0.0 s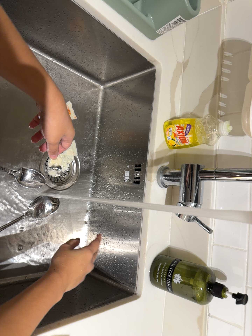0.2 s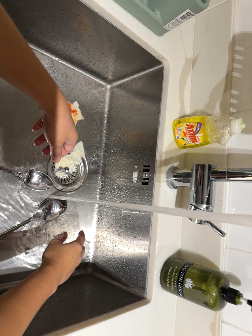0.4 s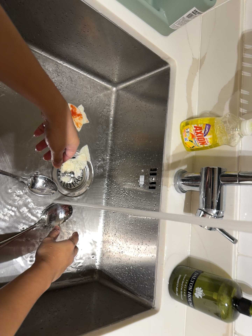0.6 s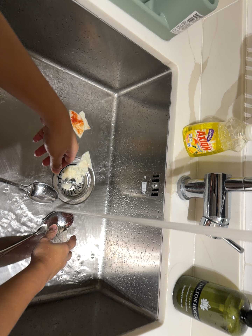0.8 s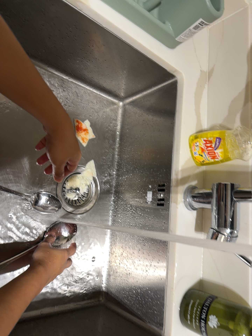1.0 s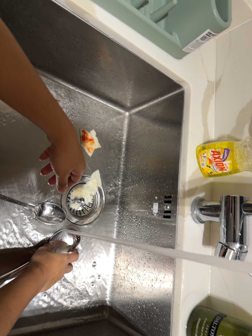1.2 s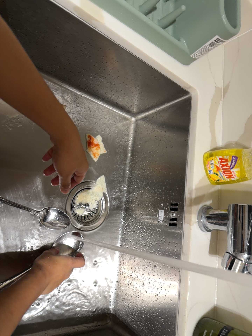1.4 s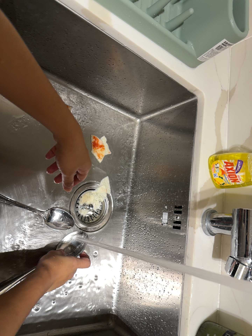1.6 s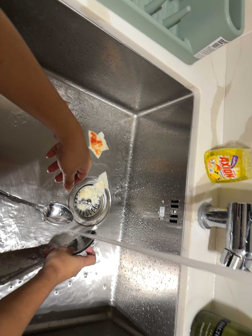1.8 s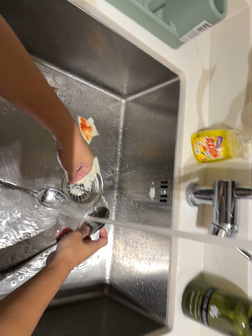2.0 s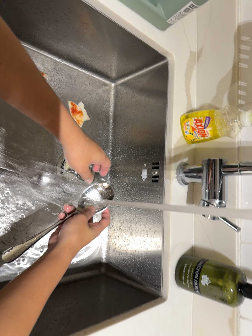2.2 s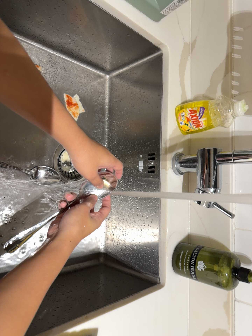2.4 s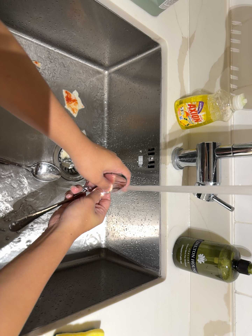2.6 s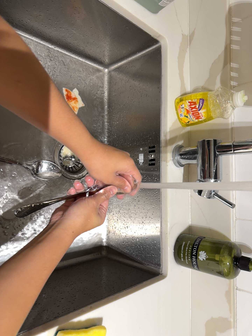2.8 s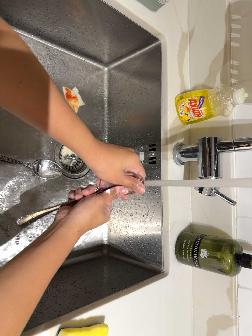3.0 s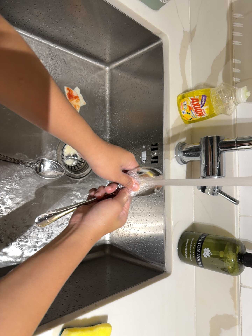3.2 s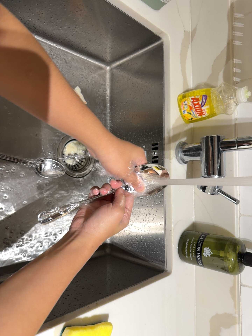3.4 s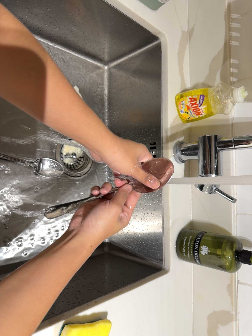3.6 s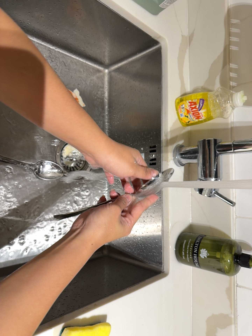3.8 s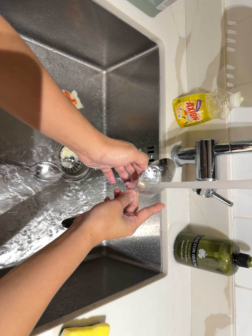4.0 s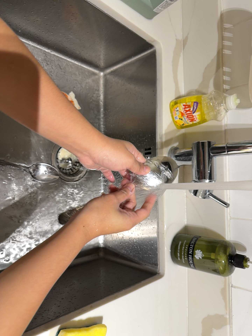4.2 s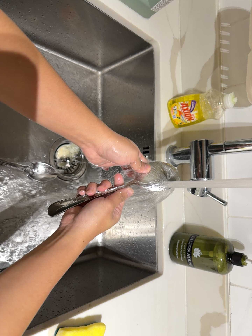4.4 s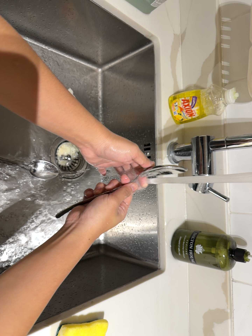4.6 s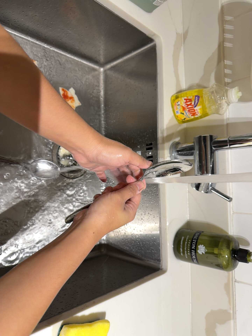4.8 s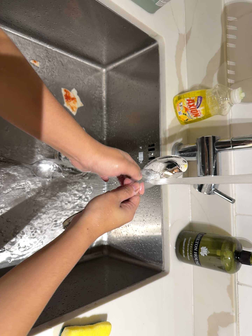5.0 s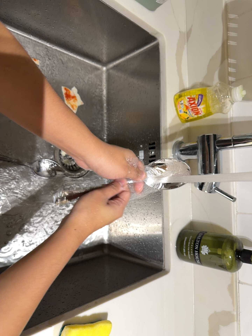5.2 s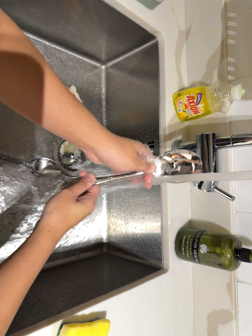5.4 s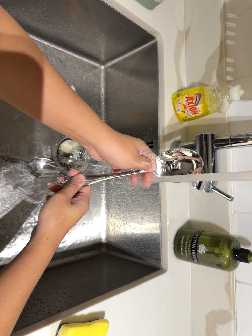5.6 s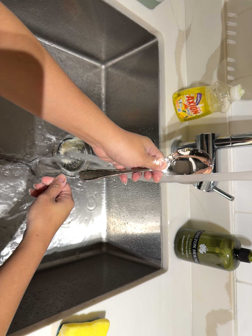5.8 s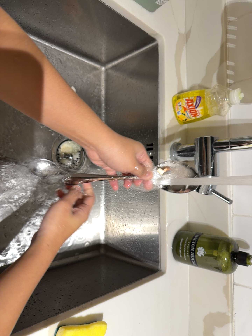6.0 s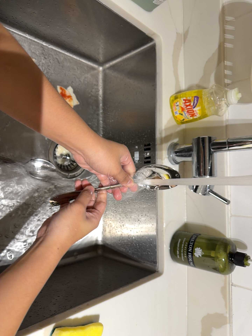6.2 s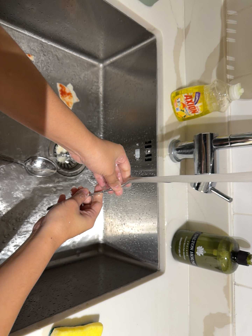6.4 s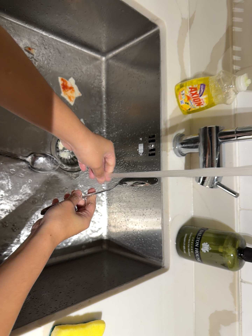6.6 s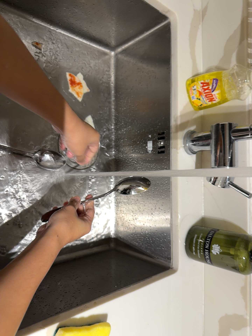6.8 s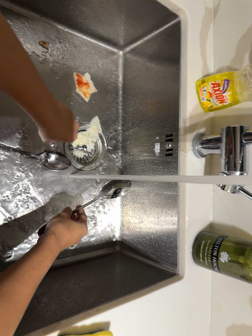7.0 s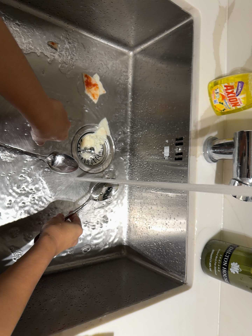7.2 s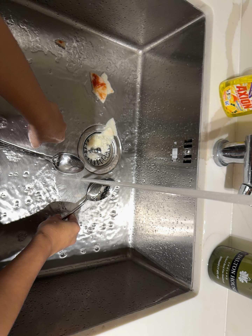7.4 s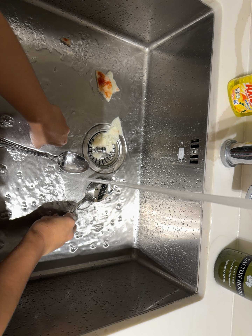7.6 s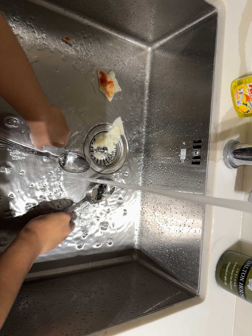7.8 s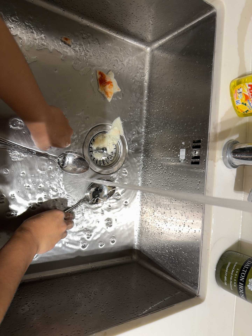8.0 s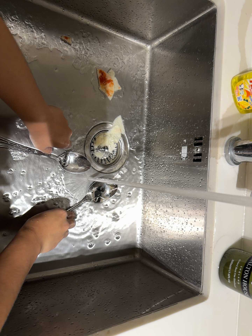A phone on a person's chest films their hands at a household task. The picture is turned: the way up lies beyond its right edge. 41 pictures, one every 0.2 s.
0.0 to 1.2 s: The camera travels forward, about 7 cm, so what stands in front looms larger.
1.2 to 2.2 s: The camera travels backward, about 6 cm, so what stands in front gets smaller. Its aim tips toward the bottom of its view by about 10 degrees, and the scene shifts upward.
2.2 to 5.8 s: The camera shifts only a little, or ends up much as it began.
5.8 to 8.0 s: The camera pans to its left by about 15 degrees. It travels forward, about 10 cm, so what stands in front looms larger.
The film runs forward here.
